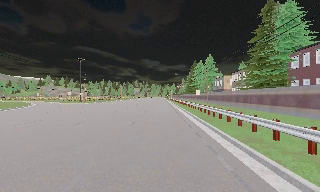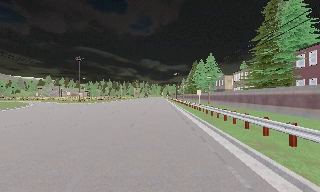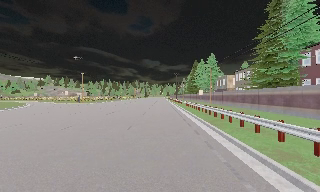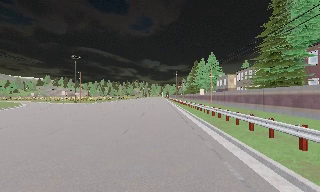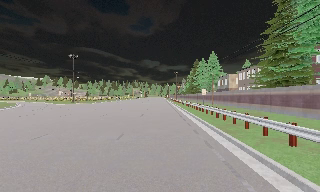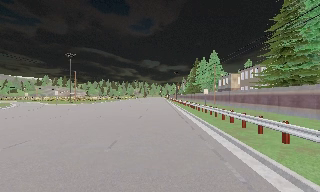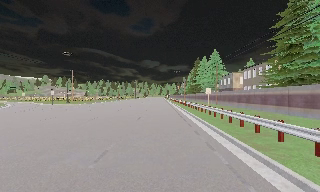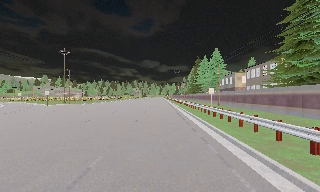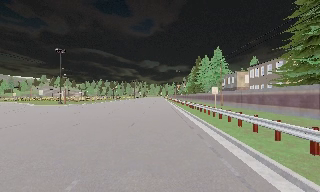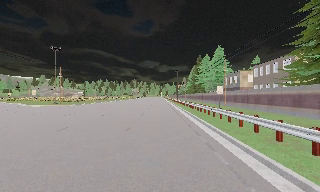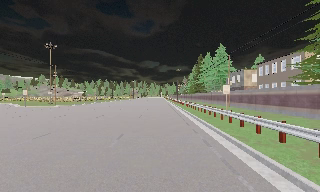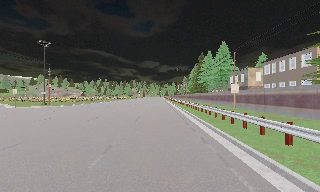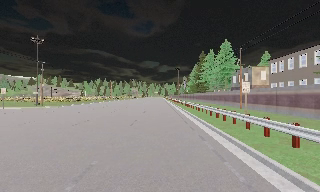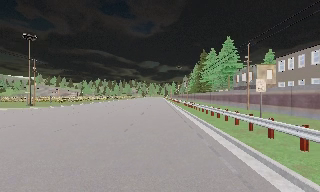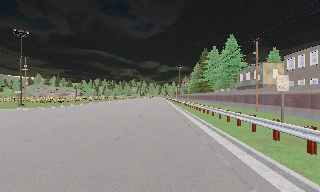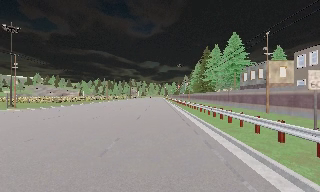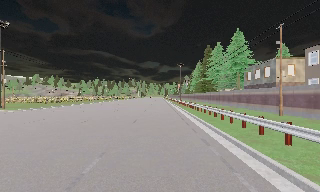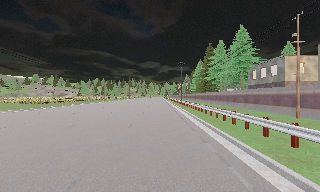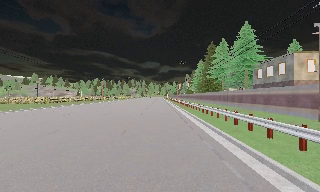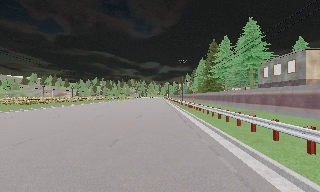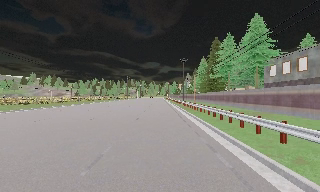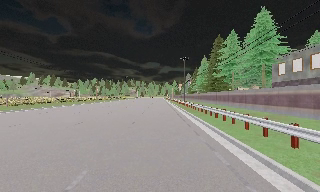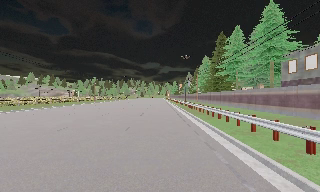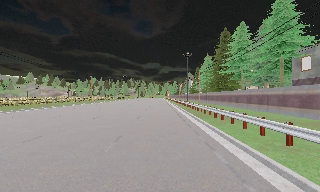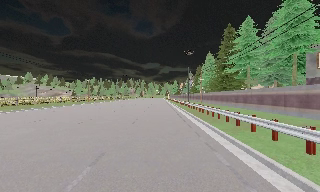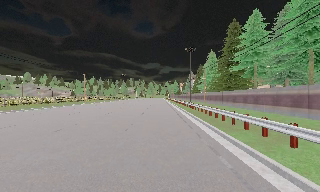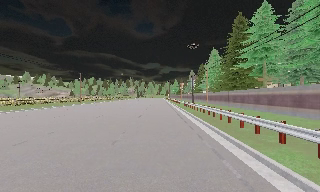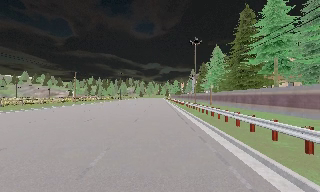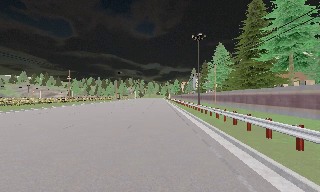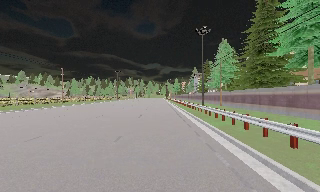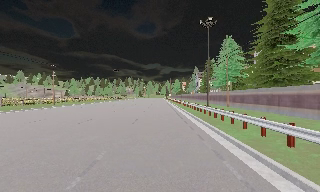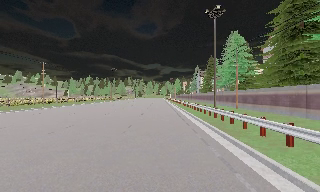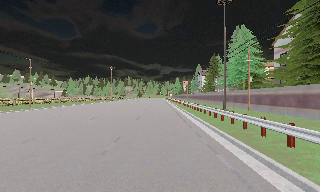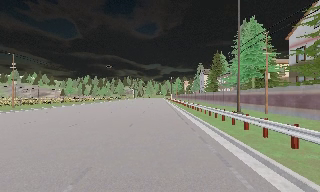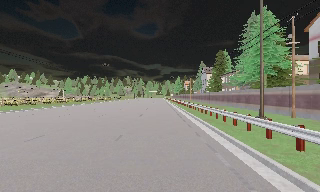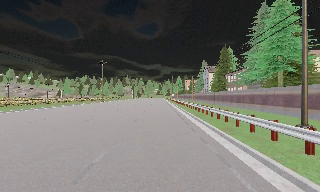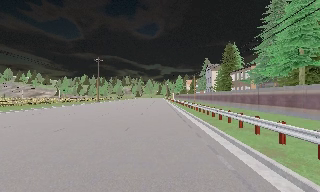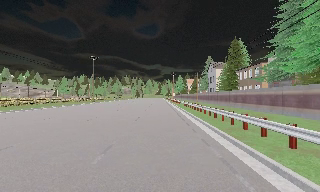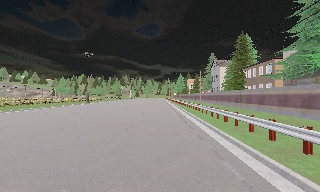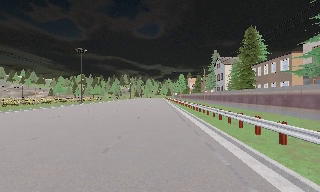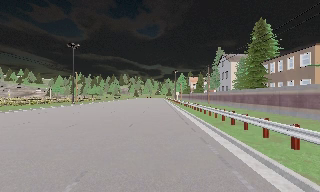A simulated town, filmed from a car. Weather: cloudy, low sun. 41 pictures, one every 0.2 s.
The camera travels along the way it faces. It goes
forward.
0.0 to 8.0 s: The camera travels forward, about 80 m, so what stands in front looms larger. It gains speed.
The film runs forward here.
